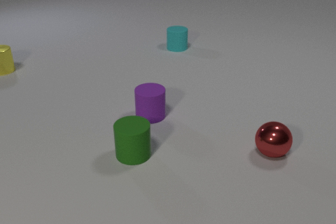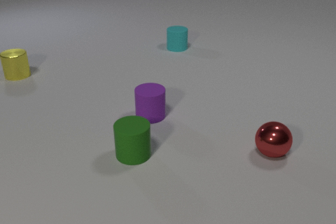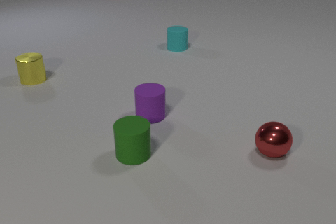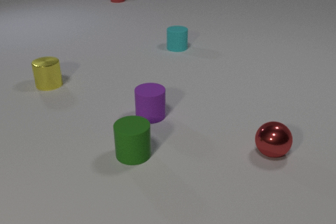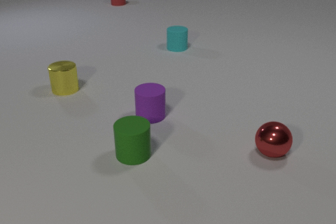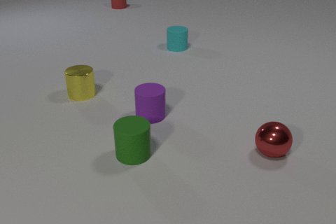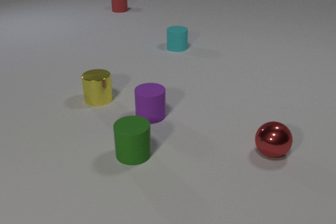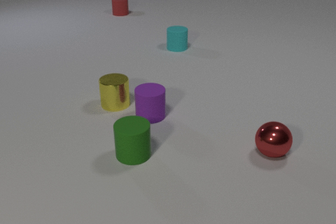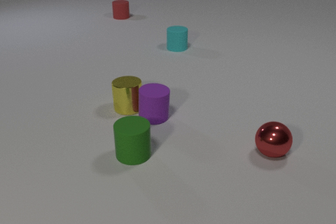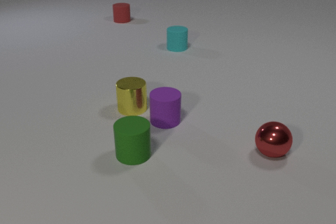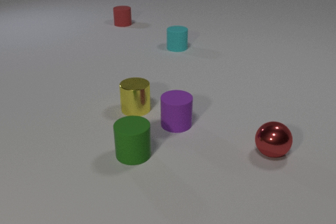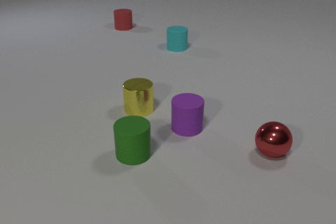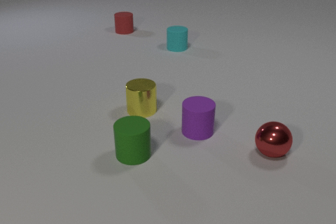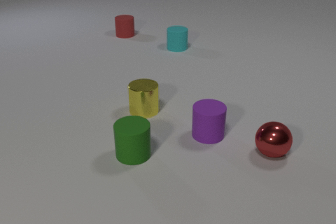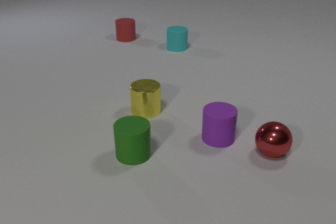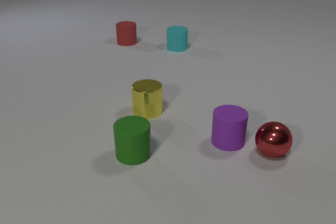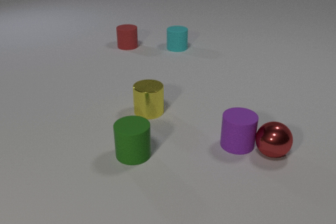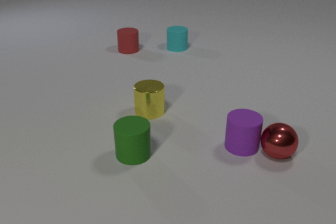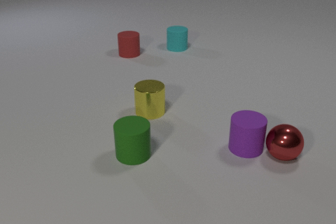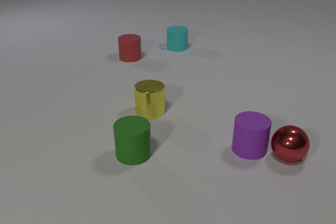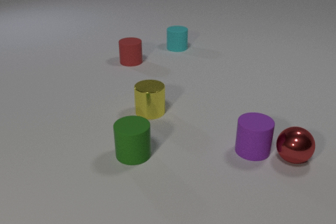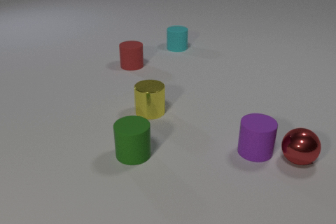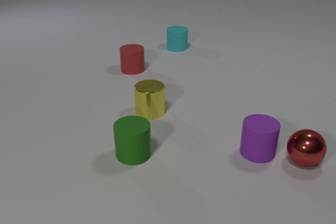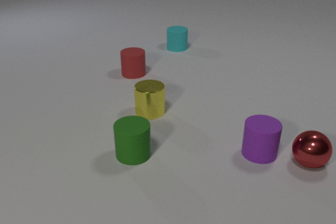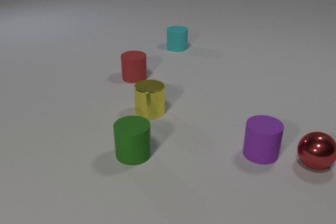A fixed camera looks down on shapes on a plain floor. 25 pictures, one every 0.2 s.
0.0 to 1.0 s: The yellow metal cylinder slides toward the camera and to the right. The red rubber cylinder comes in at the top edge, slides toward the camera.
1.0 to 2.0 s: The yellow metal cylinder slides to the right and toward the camera. The purple rubber cylinder slides to the right and toward the camera. The red rubber cylinder slides toward the camera. The yellow metal cylinder and the purple rubber cylinder collide.
2.0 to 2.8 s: The yellow metal cylinder slides to the right. The purple rubber cylinder slides to the right and toward the camera. The red rubber cylinder slides toward the camera.
2.8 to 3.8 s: The purple rubber cylinder slides to the right and toward the camera. The red rubber cylinder slides toward the camera. The red metal sphere rolls to the right. The purple rubber cylinder and the red metal sphere collide.
3.8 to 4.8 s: The purple rubber cylinder slides to the right. The red rubber cylinder slides toward the camera. The red metal sphere rolls to the right.
How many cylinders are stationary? 2.
What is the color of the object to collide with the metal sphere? purple.
Are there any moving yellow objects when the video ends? no.
